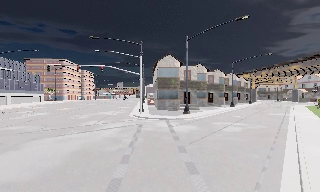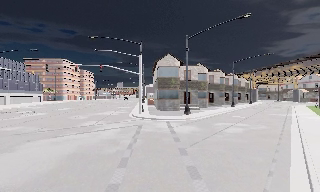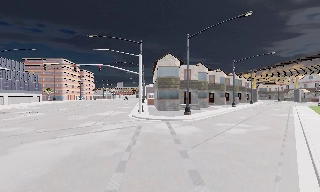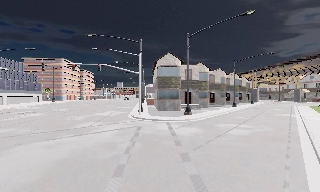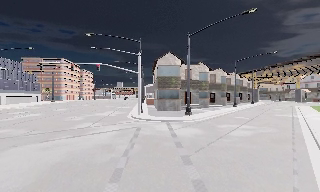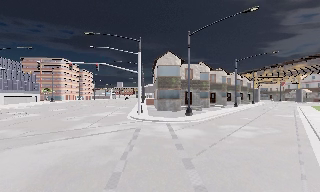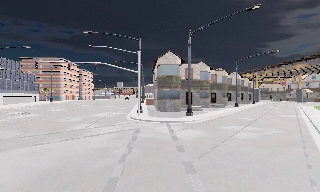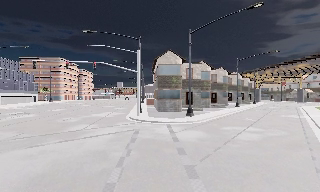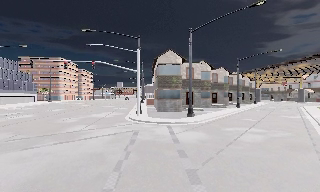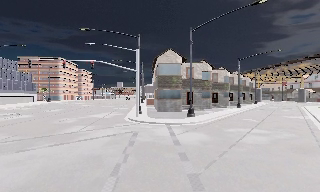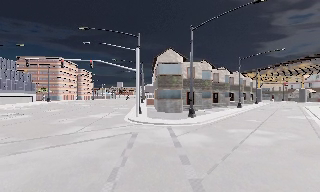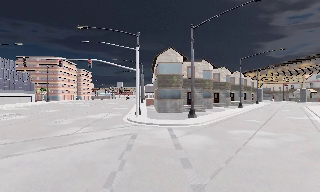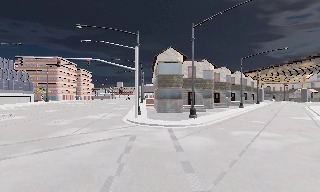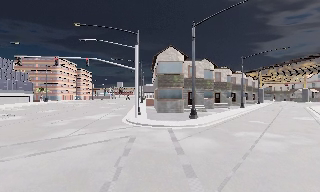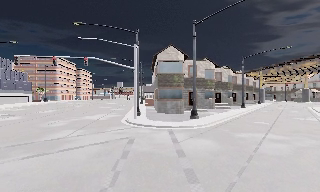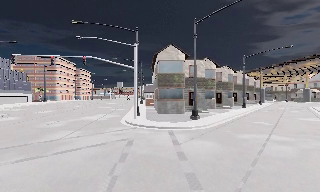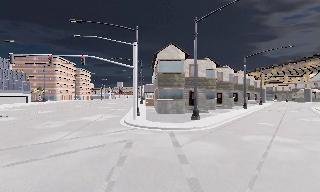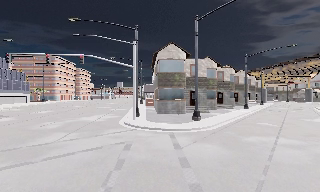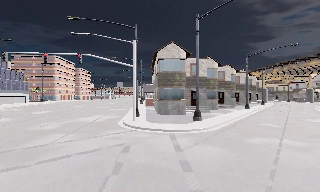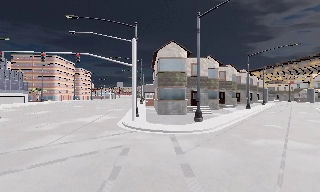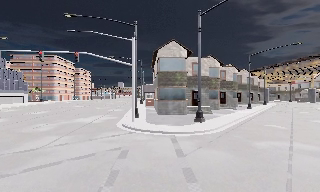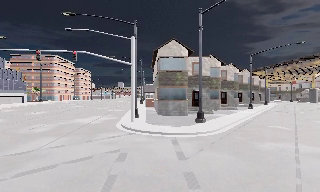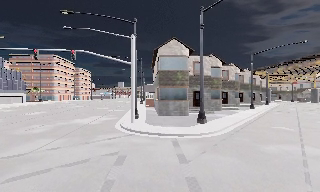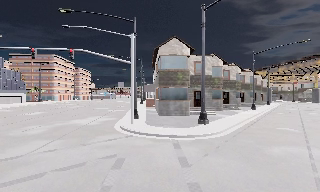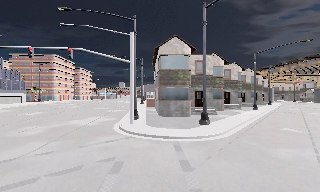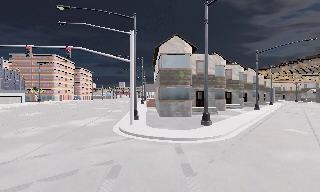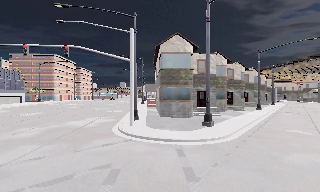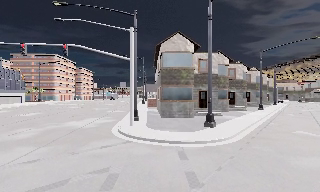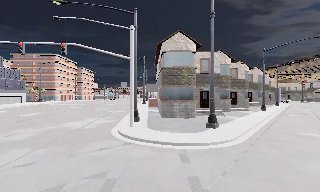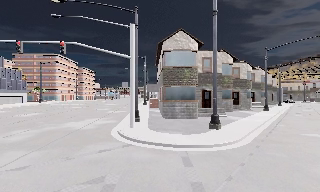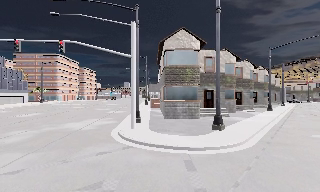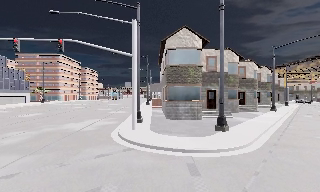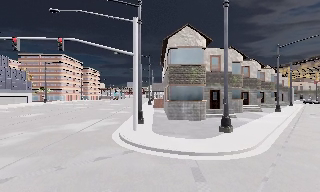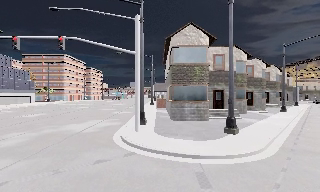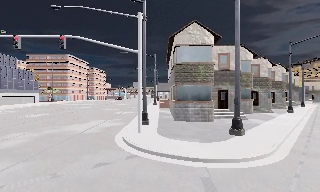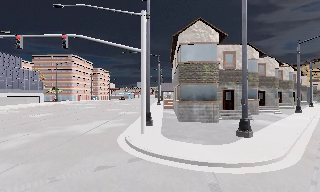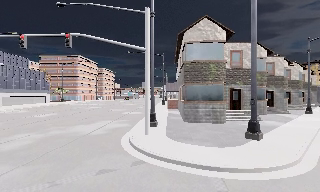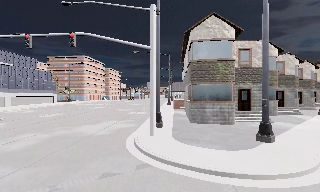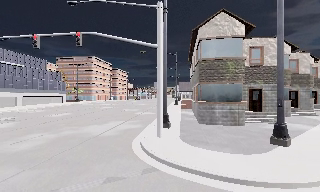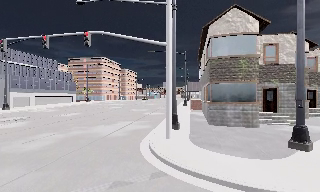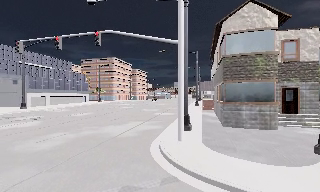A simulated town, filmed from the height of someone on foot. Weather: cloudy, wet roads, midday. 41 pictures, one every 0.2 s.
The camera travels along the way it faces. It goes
forward.
0.0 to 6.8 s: The camera travels forward, about 11 m, so what stands in front looms larger.
6.8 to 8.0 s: The scene slides to the right, as the camera pans about 15 degrees to its left. It travels forward, about 2 m, so what stands in front looms larger.
The film runs forward here.
